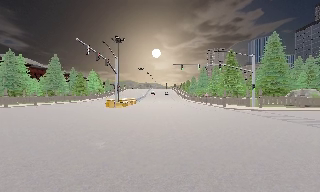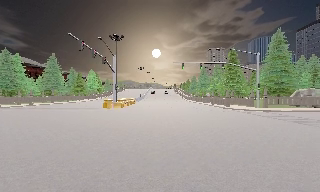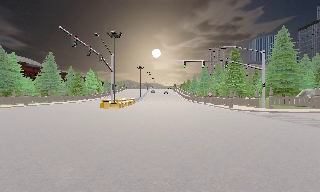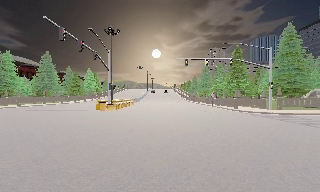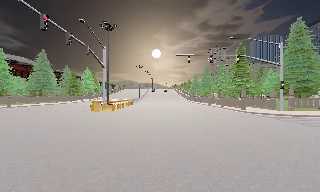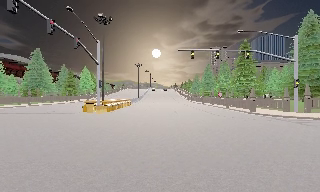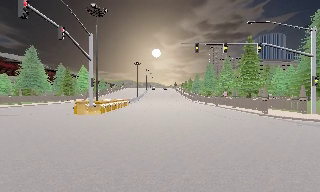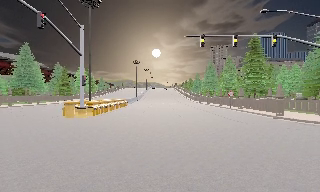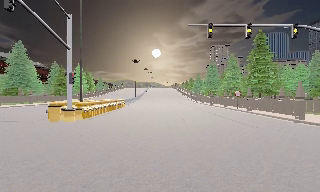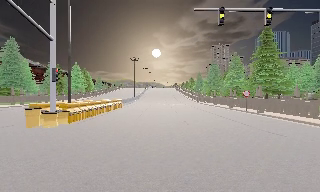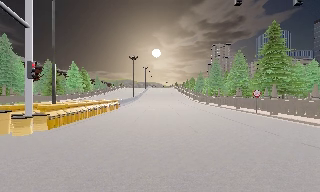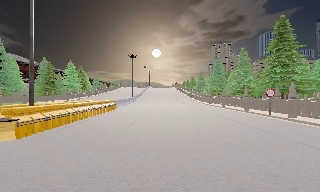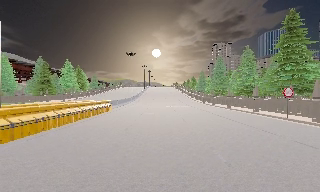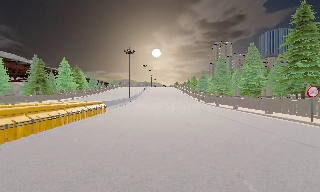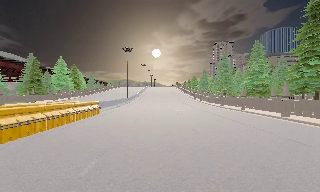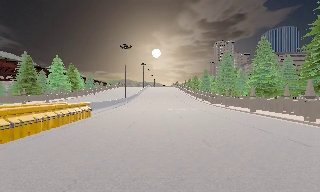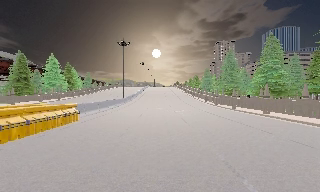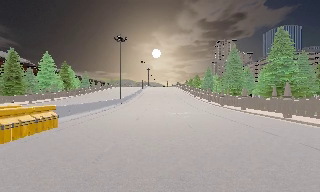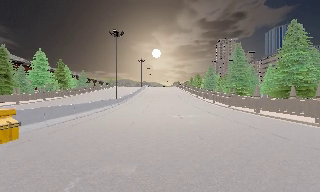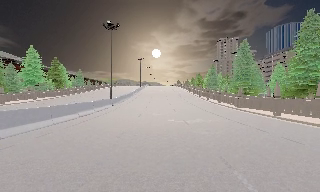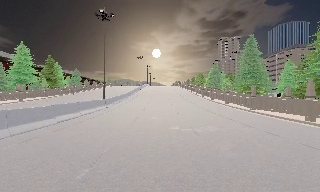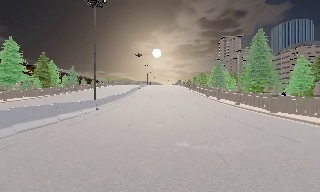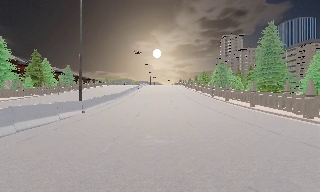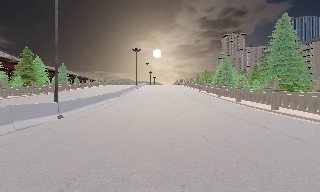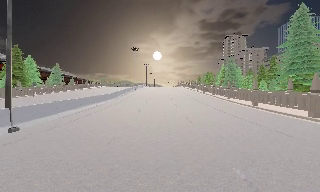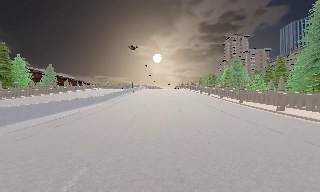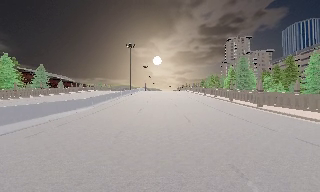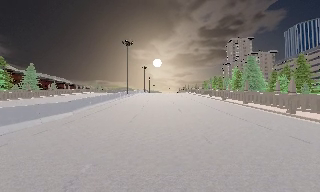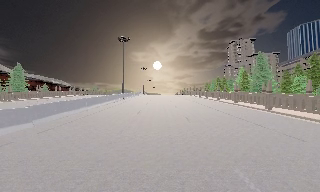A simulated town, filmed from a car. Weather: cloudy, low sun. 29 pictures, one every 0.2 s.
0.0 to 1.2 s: The camera travels forward, about 9 m, so what stands in front looms larger. It gains speed.
1.2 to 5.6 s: The camera travels forward, about 55 m, so what stands in front looms larger. It gains speed.
The film runs forward here.
